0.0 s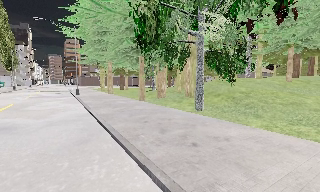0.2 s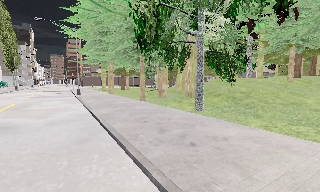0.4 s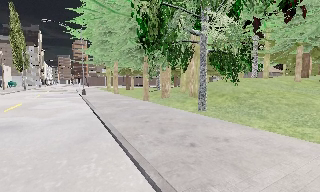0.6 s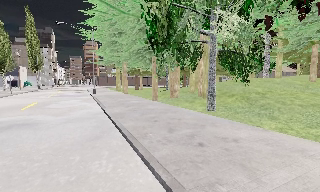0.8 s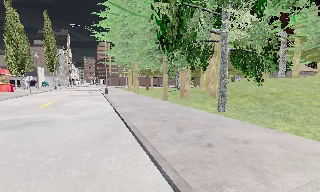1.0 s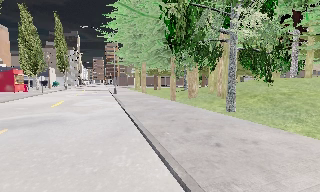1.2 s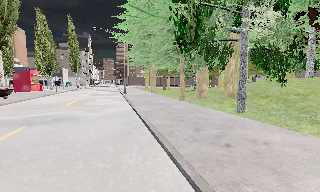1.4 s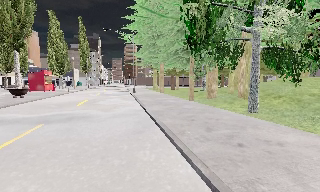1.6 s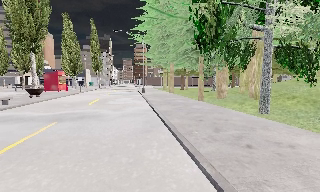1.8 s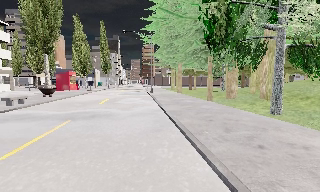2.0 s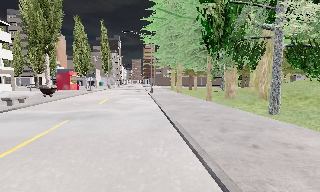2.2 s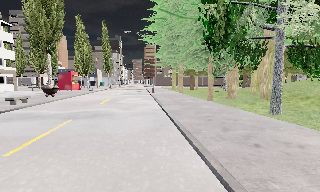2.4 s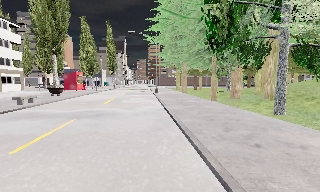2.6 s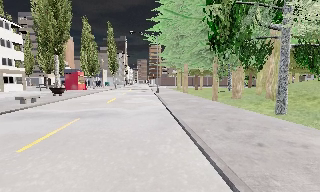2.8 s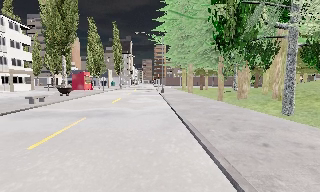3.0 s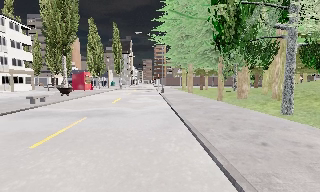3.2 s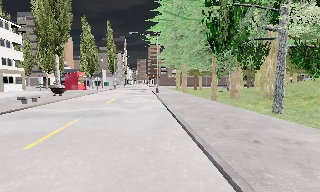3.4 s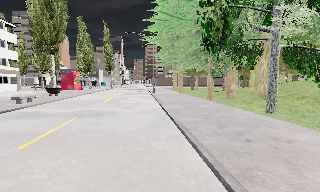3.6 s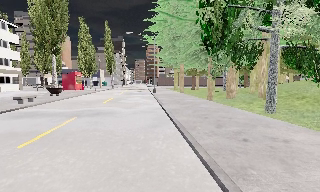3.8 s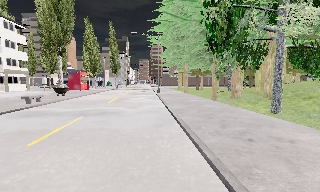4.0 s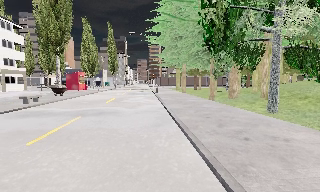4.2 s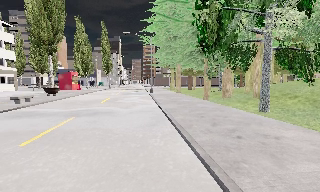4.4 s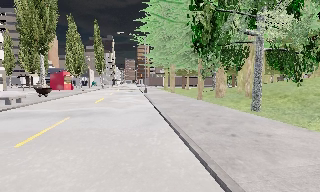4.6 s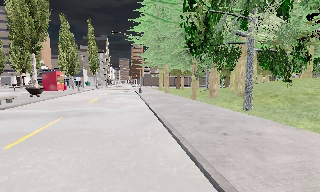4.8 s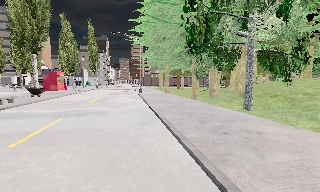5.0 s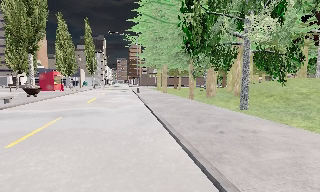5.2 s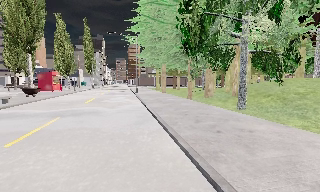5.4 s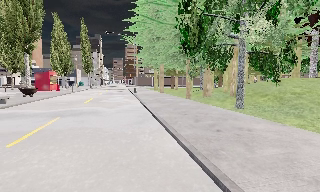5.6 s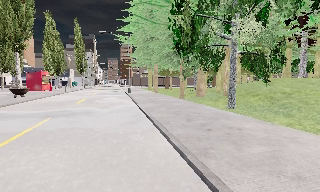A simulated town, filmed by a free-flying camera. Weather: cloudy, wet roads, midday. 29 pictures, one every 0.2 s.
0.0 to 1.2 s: The camera pans to its left, which is counterclockwise from overhead, by about 15 degrees.
1.2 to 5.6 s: The camera travels backward, about 1 m, so what stands in front gets smaller.
The film runs backward here.
